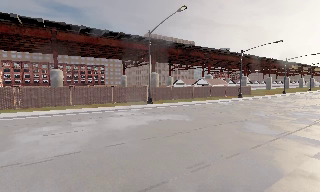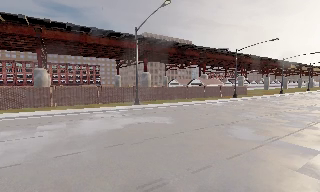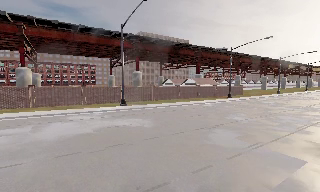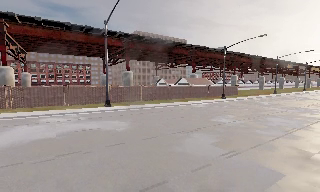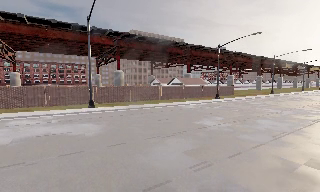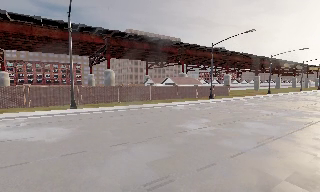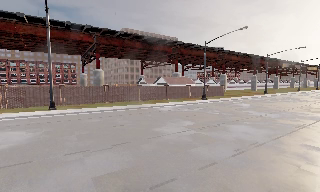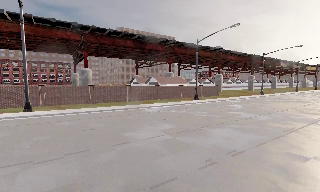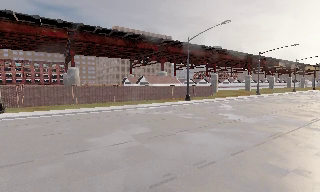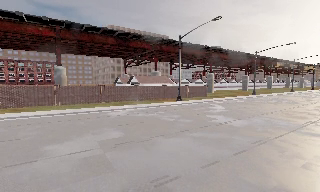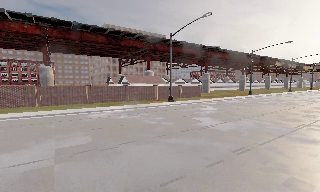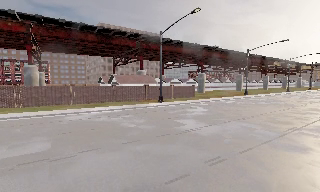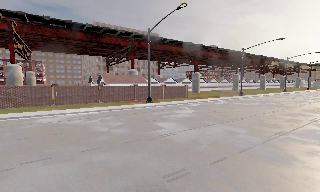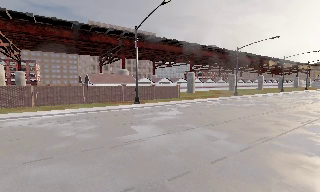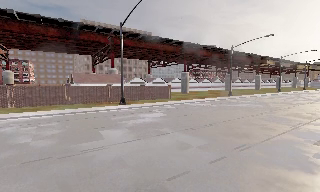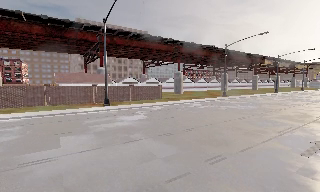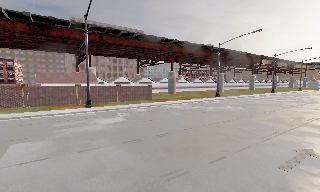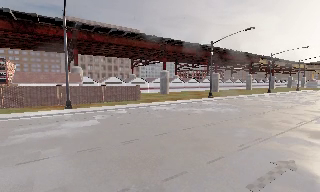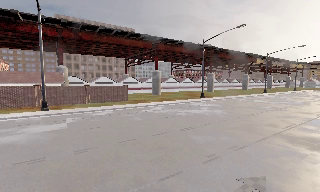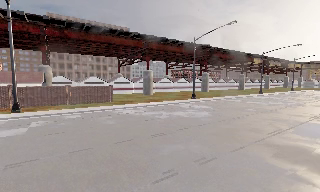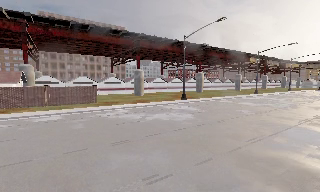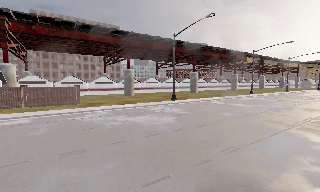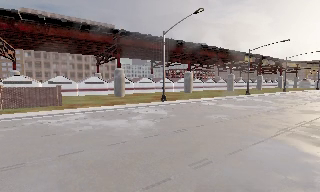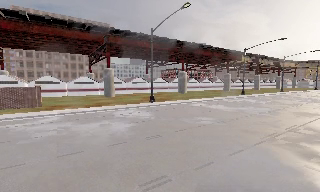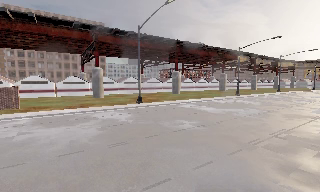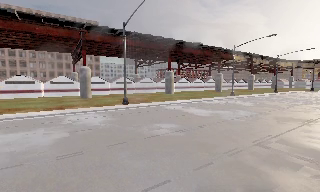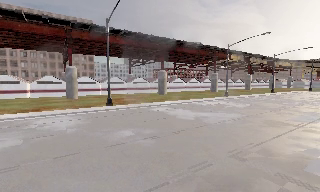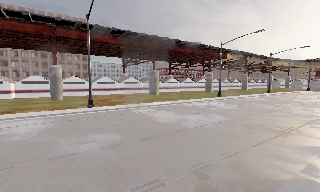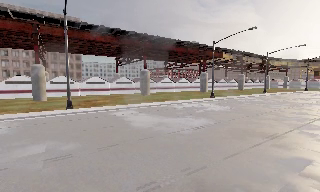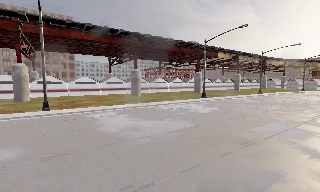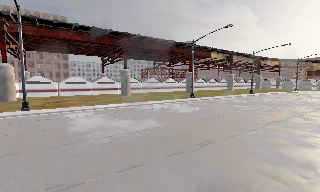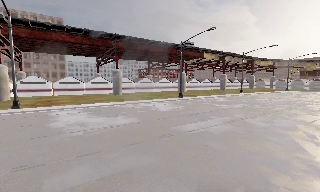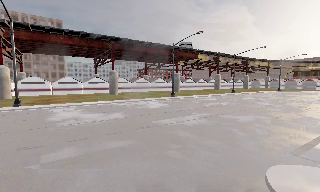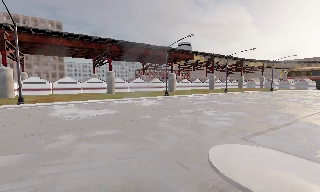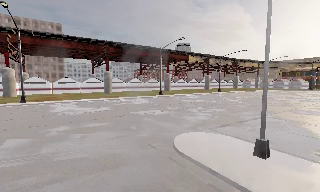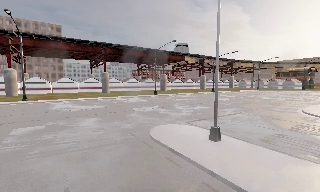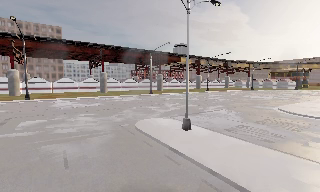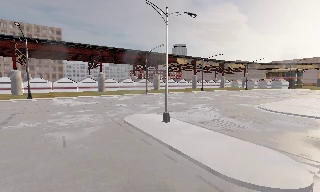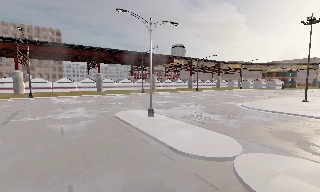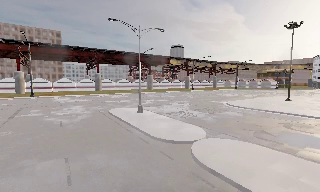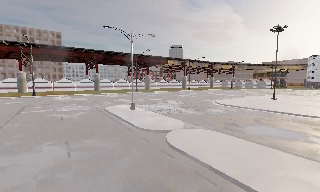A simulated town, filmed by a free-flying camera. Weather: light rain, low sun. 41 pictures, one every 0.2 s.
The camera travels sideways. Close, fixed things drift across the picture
to the left.
0.0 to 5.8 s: The camera travels to its right and forward, about 60 m, so close, fixed things drift to the left.
5.8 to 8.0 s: The camera travels backward and to its right, about 25 m, so what stands in front gets smaller.
The film runs forward here.
